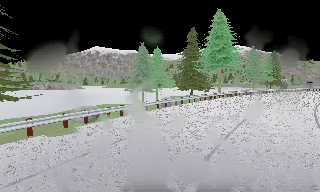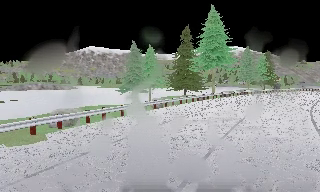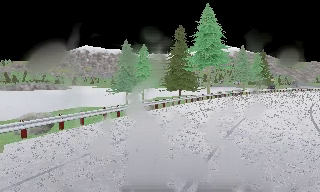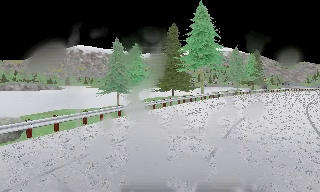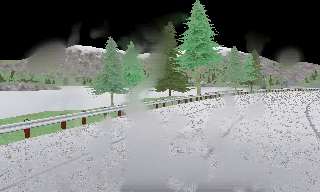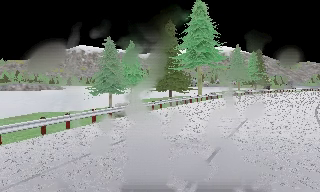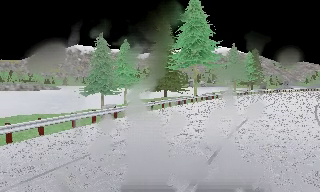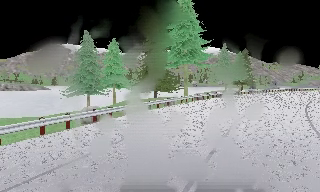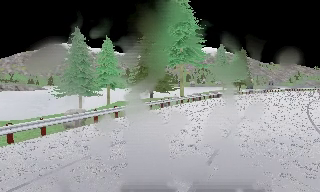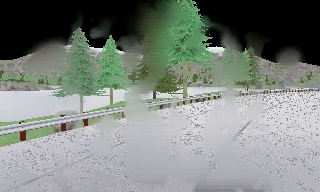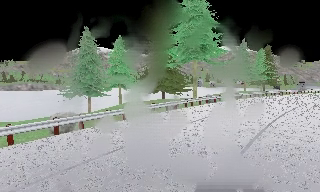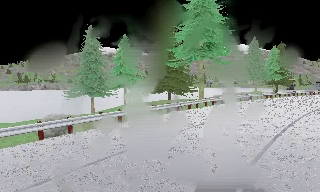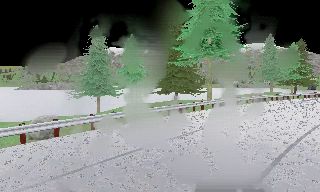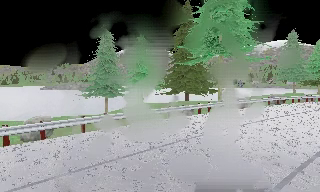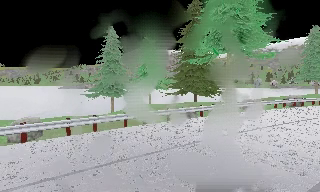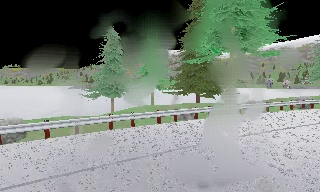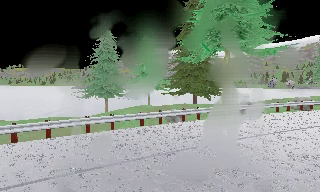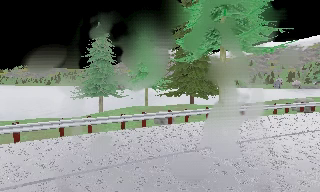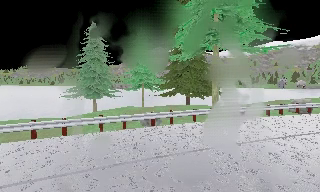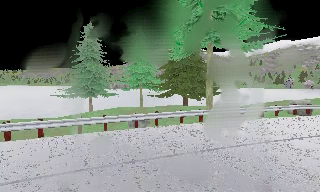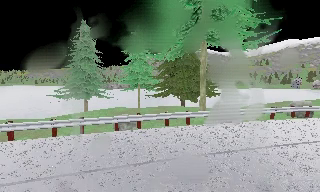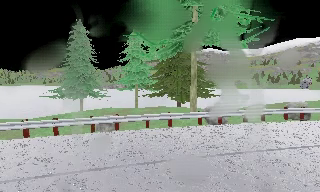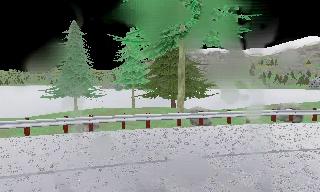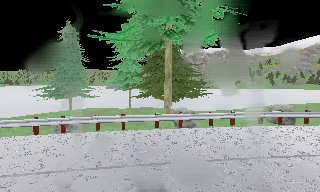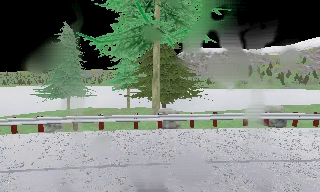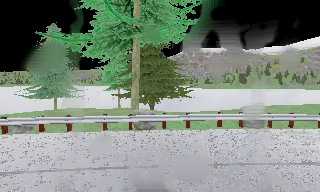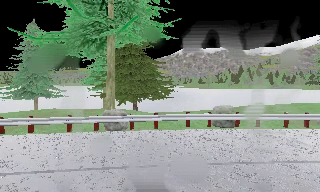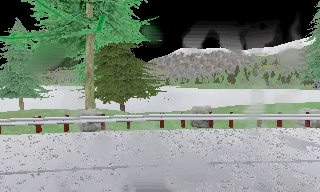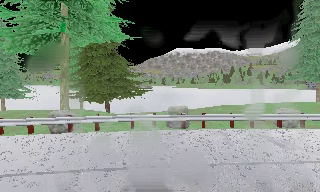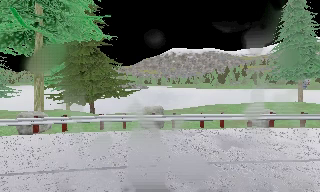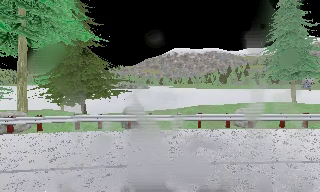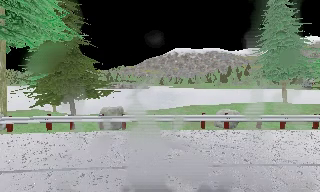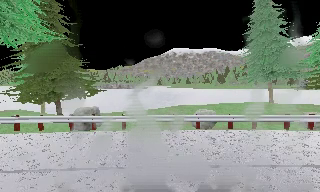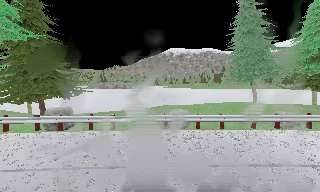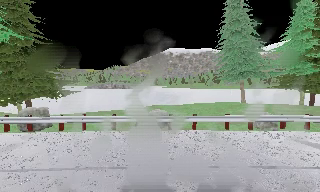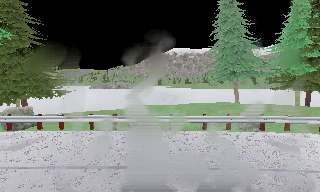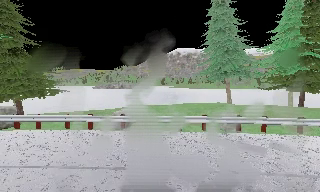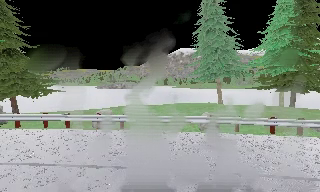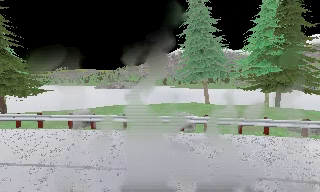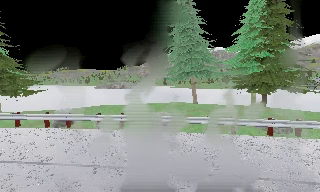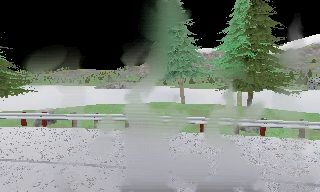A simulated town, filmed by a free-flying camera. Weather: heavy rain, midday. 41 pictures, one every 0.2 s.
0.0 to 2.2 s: The camera travels forward and to its right, about 12 m, so what stands in front looms larger.
2.2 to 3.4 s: The camera pans to its left, which is counterclockwise from overhead, by about 20 degrees. It travels to its right and forward, about 7 m.
3.4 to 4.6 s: The camera pans to its left, which is counterclockwise from overhead, by about 10 degrees. It travels to its right, about 8 m, so close, fixed things drift to the left.
4.6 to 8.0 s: The camera travels to its right, about 25 m, so close, fixed things drift to the left.
The film runs backward here.
